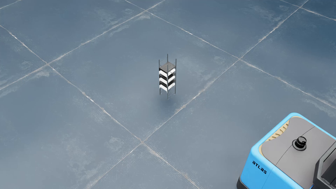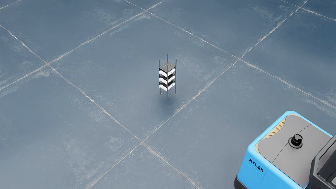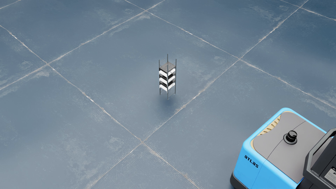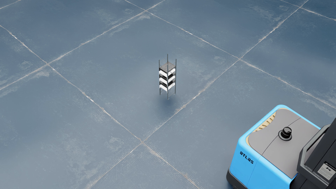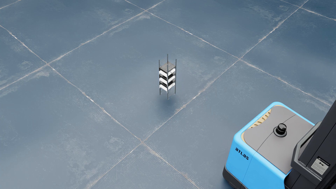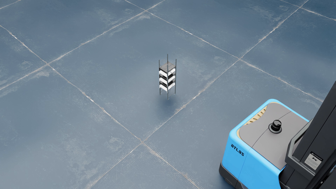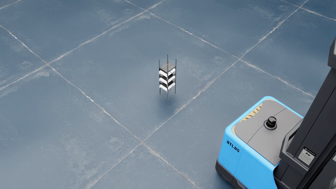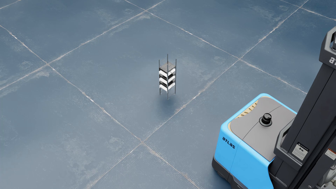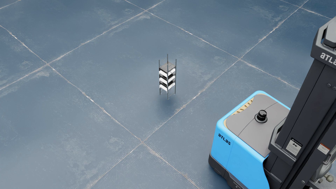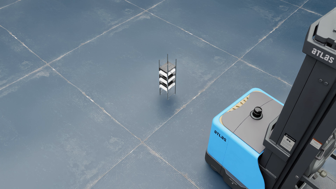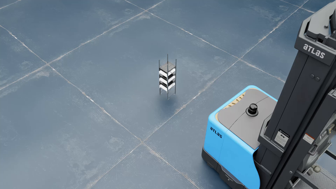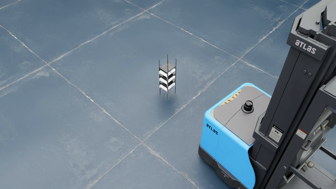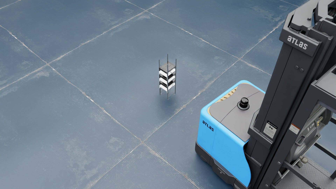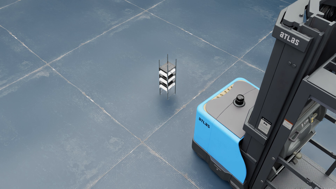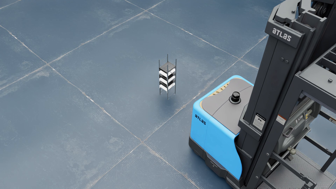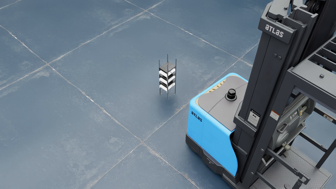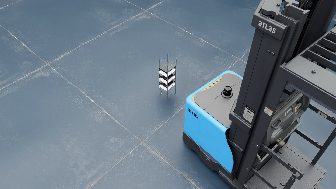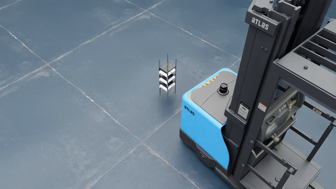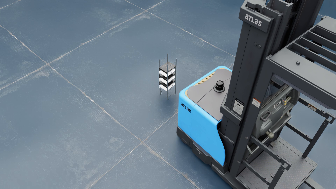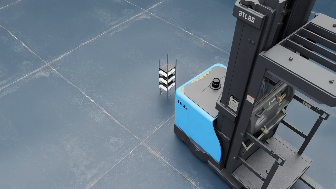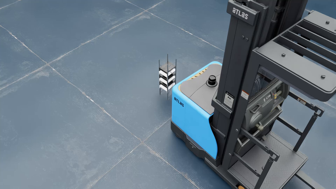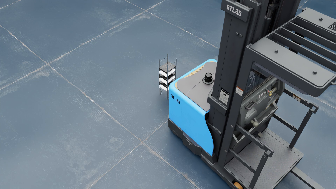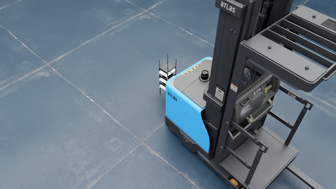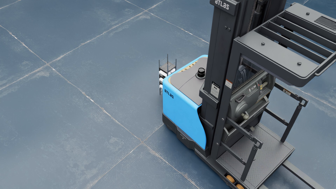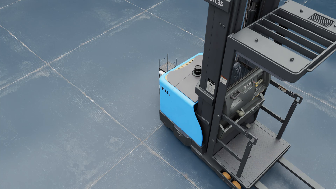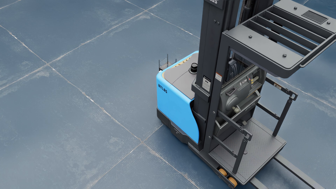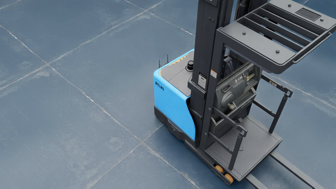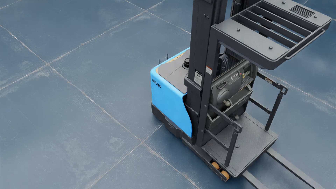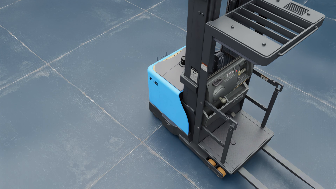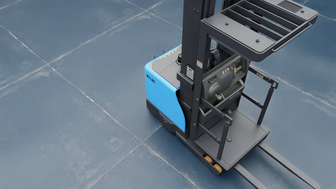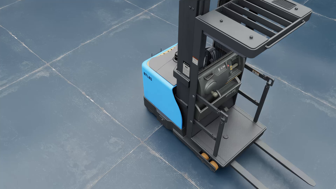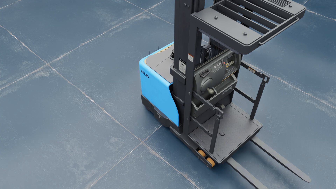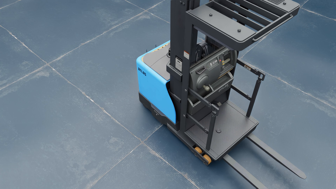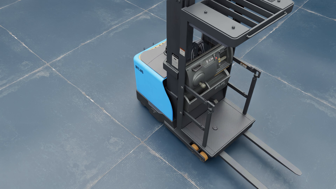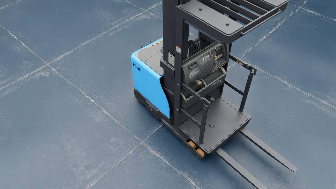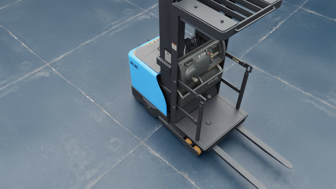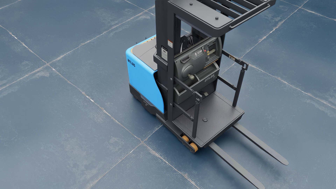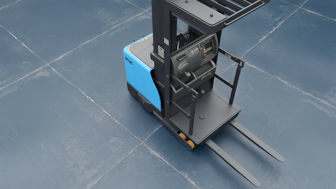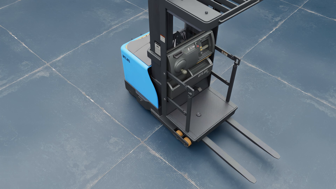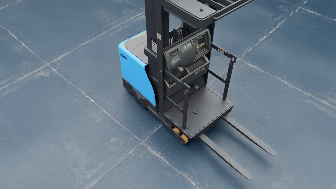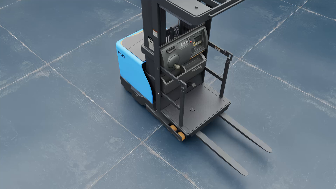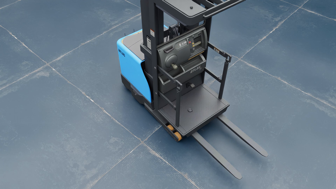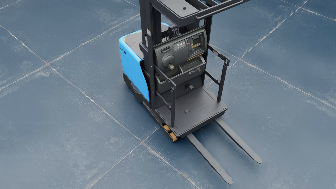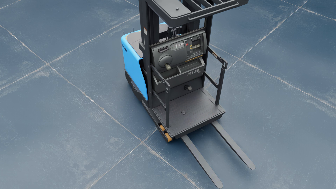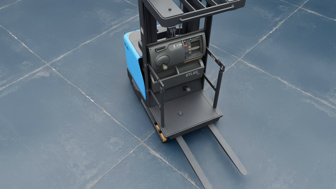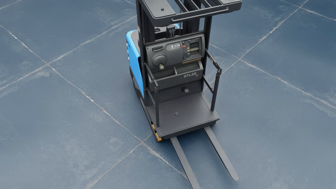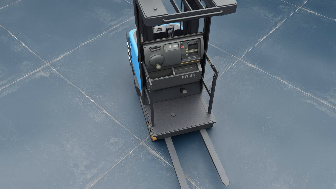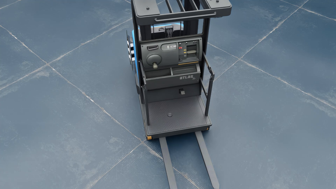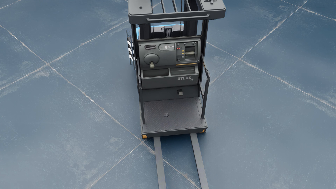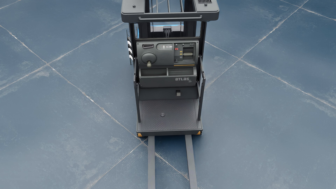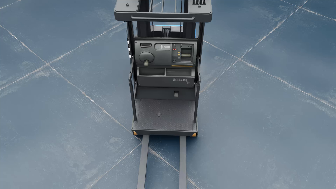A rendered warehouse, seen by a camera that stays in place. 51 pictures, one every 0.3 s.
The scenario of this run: A forklift runs into an object in its way.
